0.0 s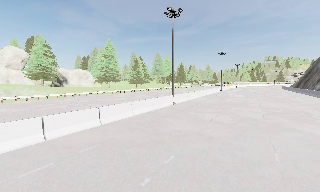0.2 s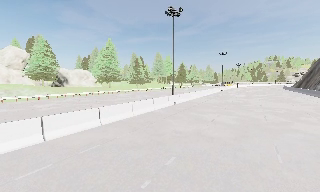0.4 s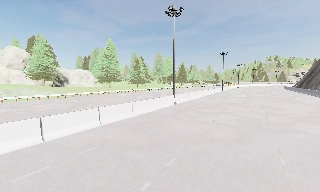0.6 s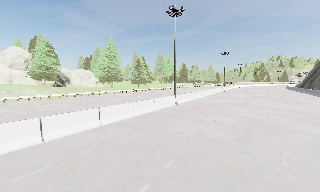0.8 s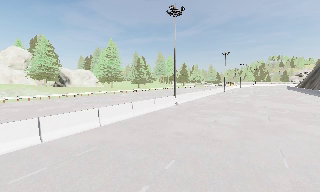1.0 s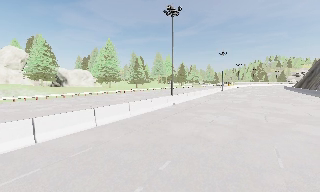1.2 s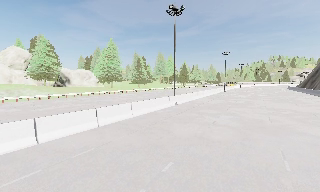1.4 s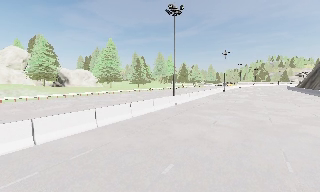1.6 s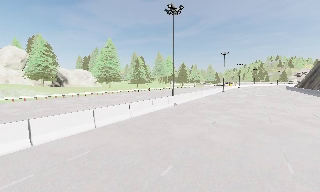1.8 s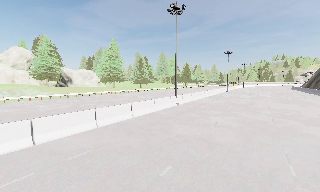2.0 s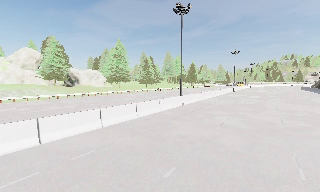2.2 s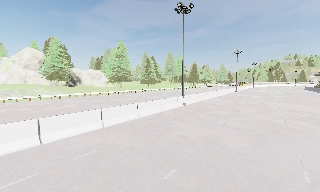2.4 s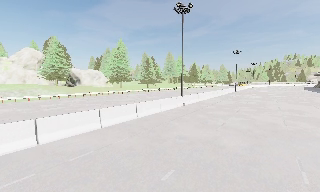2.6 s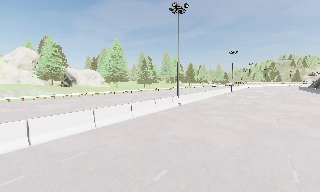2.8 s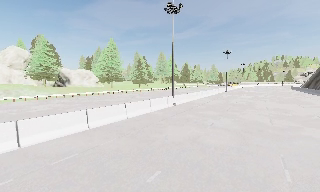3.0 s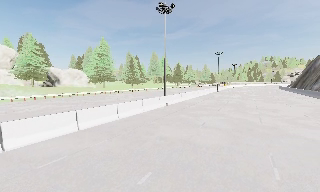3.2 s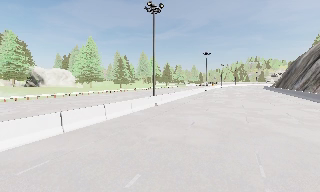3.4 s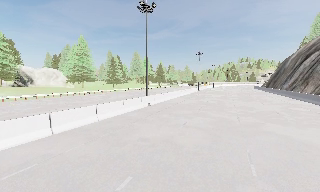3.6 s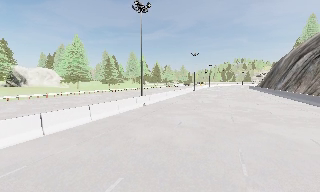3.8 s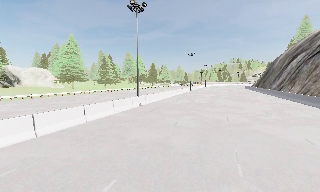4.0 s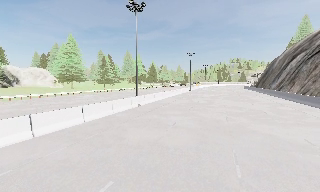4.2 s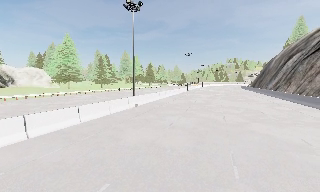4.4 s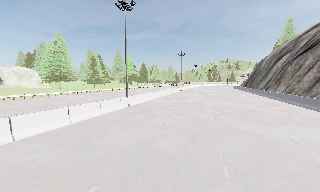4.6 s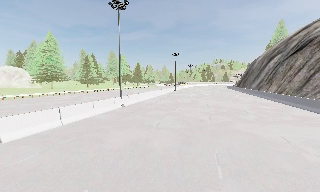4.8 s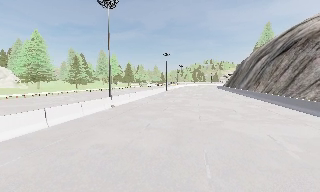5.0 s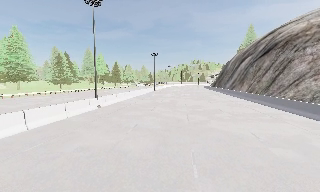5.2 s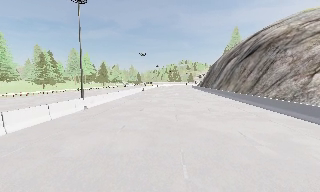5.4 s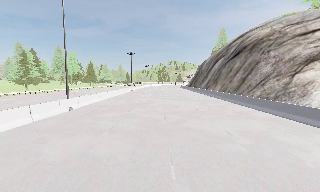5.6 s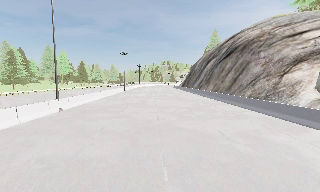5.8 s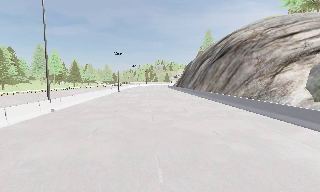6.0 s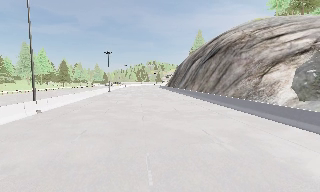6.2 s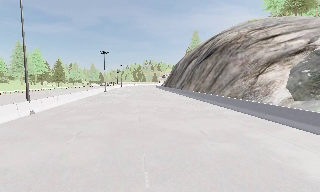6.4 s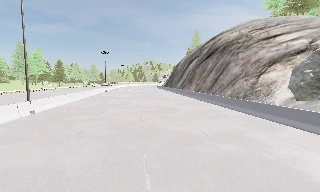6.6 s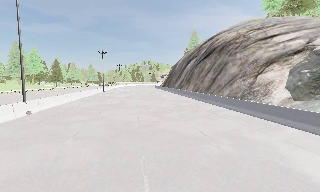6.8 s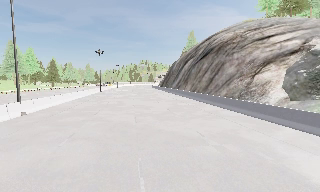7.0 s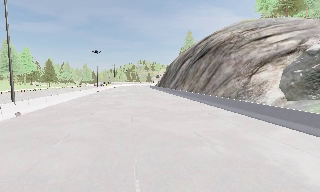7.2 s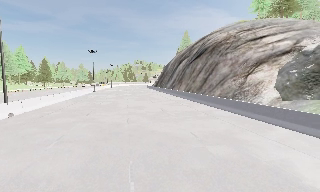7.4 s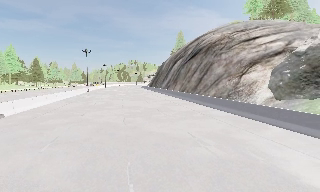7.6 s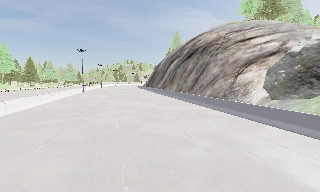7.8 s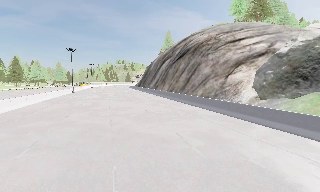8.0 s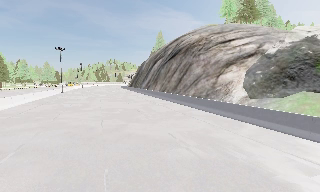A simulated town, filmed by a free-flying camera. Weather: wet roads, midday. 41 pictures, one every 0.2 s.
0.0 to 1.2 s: The camera travels forward, about 0.5 m, so what stands in front looms larger.
1.2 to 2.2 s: The camera shifts only a little, or ends up much as it began.
2.2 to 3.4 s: The scene slides to the left, as the camera pans about 10 degrees to its right.
3.4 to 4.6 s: The camera shifts only a little, or ends up much as it began.
4.6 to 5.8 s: The scene slides to the left, as the camera pans about 20 degrees to its right. It travels forward, about 0.5 m, so what stands in front looms larger.
5.8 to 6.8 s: The camera shifts only a little, or ends up much as it began.
6.8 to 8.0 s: The camera swings to its right by about 10 degrees, and the scene slides to the left. It travels forward, about 0.5 m, so what stands in front looms larger.
The film runs forward here.
